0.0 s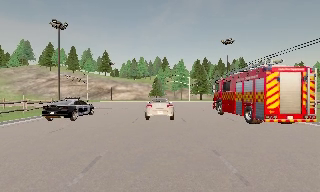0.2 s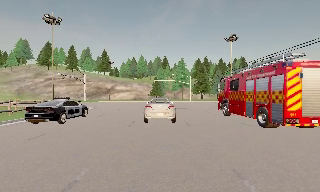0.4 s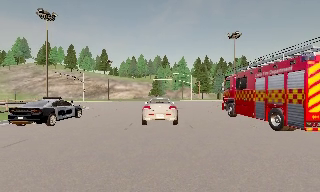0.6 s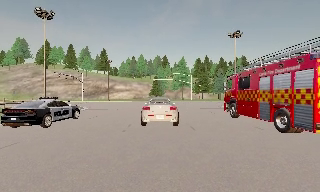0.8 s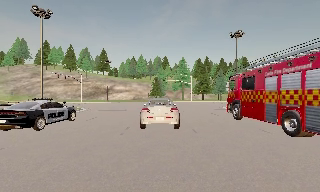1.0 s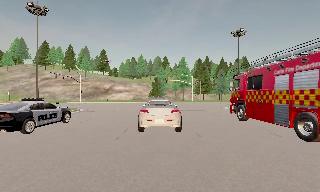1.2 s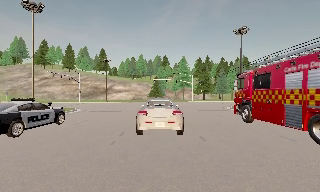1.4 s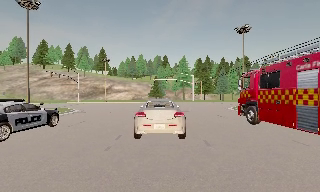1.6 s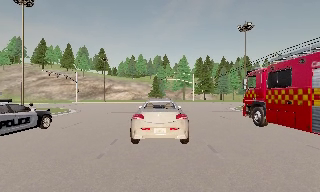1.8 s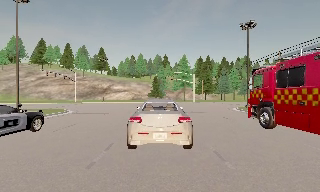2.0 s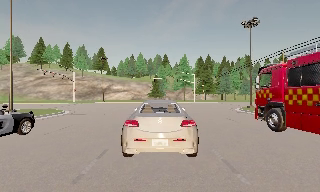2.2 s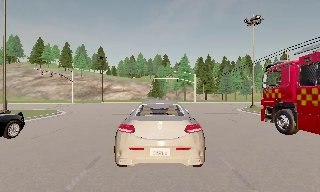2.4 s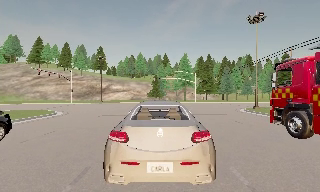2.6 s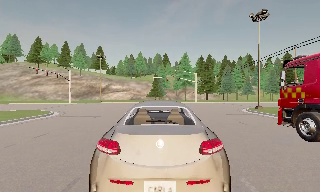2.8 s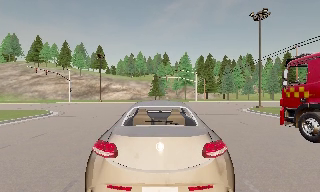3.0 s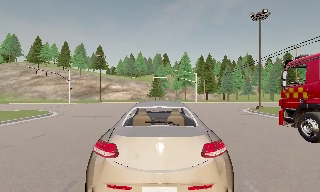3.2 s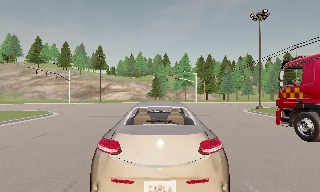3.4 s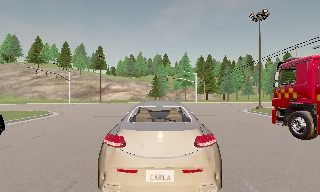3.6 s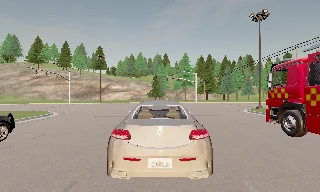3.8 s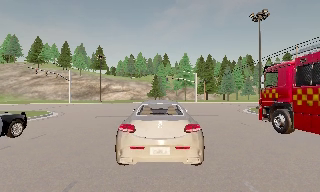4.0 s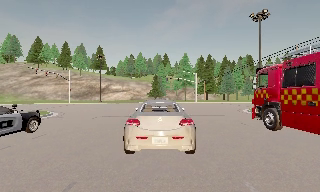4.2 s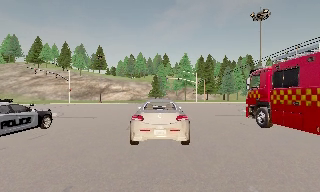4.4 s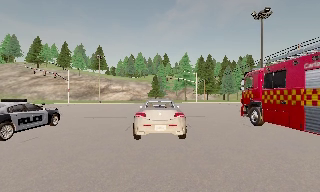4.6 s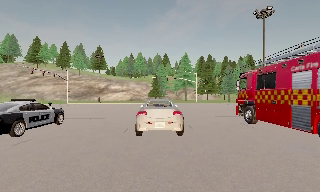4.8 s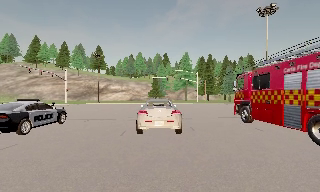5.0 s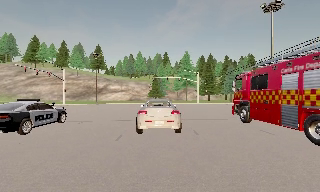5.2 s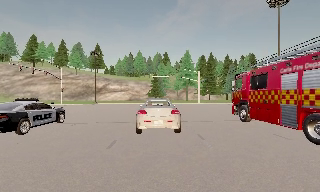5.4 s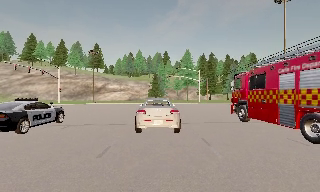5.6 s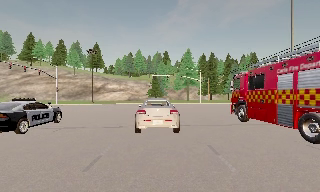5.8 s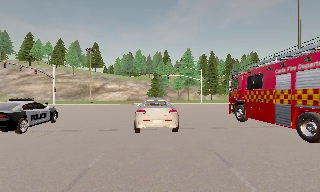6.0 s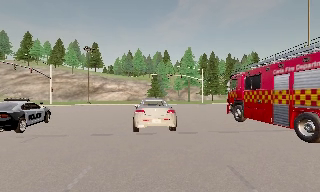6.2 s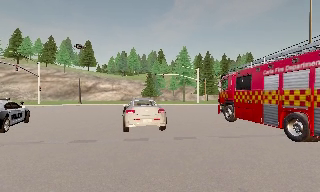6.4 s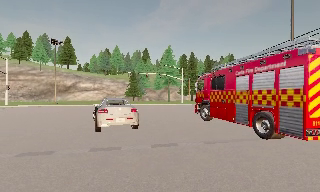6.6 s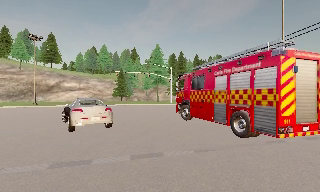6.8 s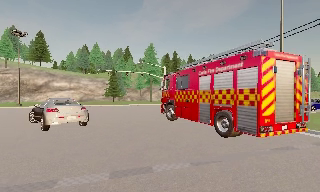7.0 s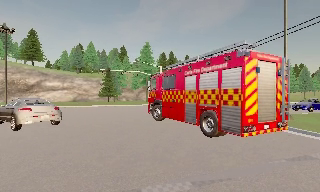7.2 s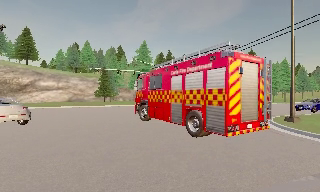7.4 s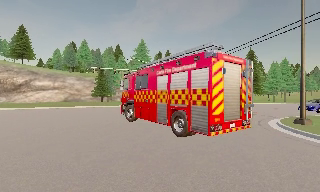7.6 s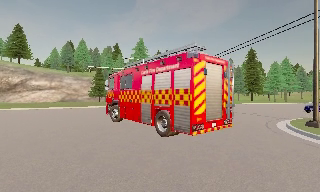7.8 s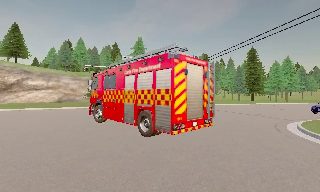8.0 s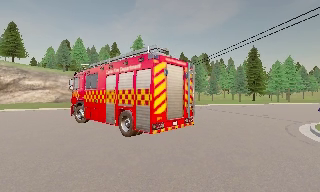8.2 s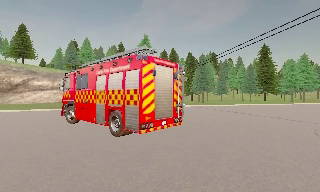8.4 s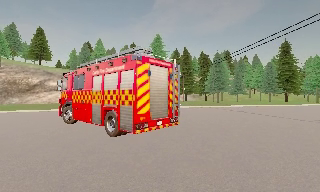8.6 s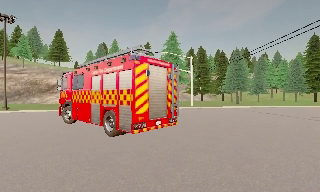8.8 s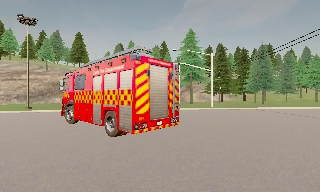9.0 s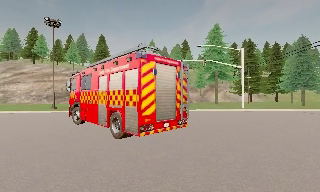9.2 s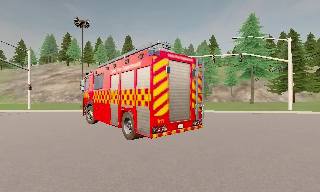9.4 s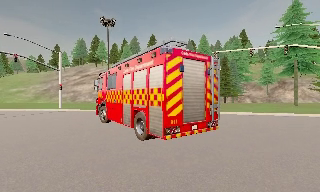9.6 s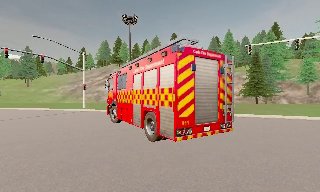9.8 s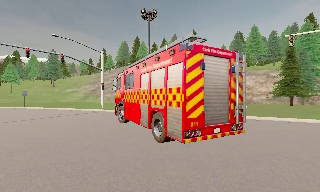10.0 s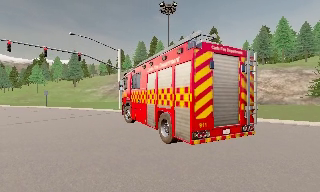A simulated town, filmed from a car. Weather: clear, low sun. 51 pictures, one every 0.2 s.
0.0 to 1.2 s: The camera travels forward, about 4.5 m, so what stands in front looms larger. It loses speed.
1.2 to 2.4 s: The camera travels forward, about 4 m, so what stands in front looms larger.
2.4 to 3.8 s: The camera travels forward, about 0.5 m, so what stands in front looms larger. It loses speed.
3.8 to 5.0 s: The camera travels forward, about 2 m, so what stands in front looms larger. It gains speed.
5.0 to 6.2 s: The camera travels forward, about 5 m, so what stands in front looms larger.
6.2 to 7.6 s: The scene slides to the left, as the camera pans about 15 degrees to its right. It travels forward, about 7 m, so what stands in front looms larger.
7.6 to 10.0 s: The camera pans to its left, which is counterclockwise from overhead, by about 60 degrees. It travels forward, about 15 m. It gains speed.
The film runs forward here.
